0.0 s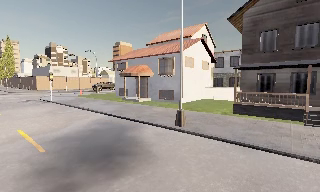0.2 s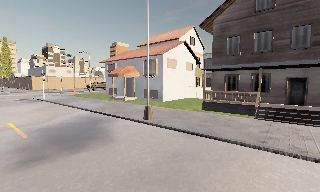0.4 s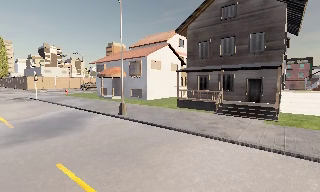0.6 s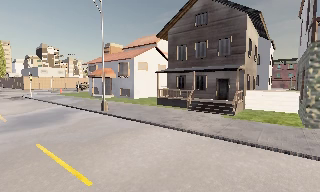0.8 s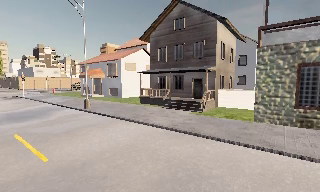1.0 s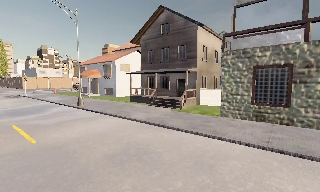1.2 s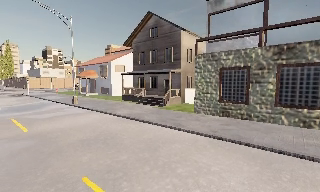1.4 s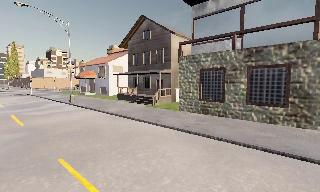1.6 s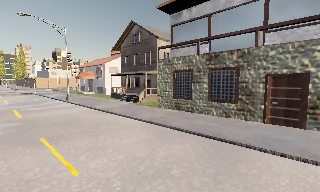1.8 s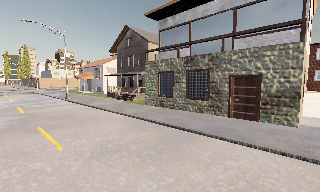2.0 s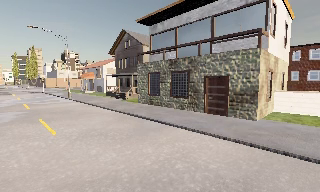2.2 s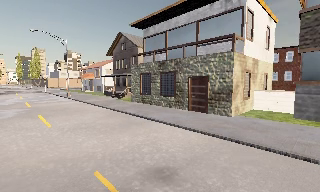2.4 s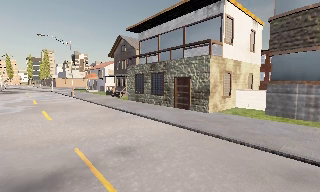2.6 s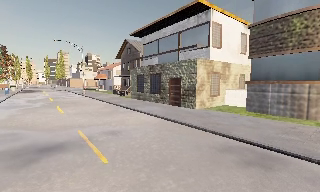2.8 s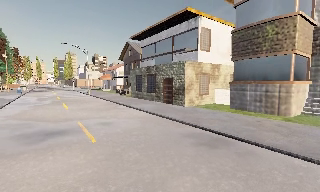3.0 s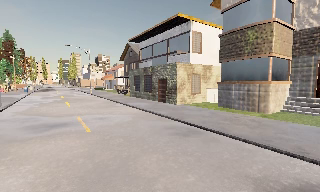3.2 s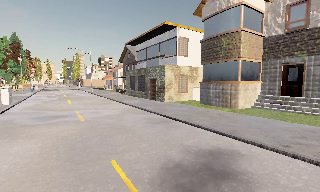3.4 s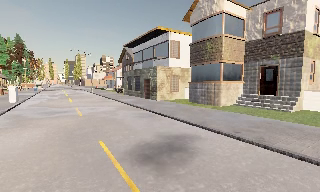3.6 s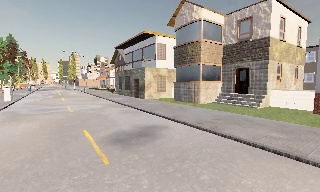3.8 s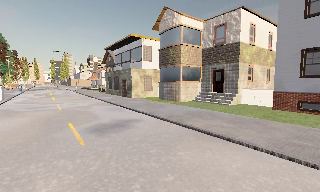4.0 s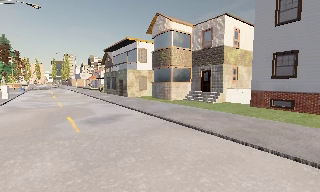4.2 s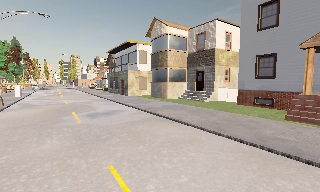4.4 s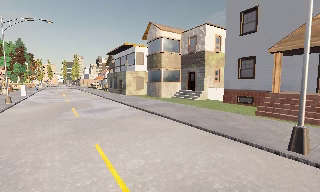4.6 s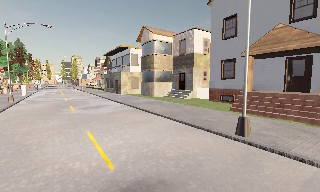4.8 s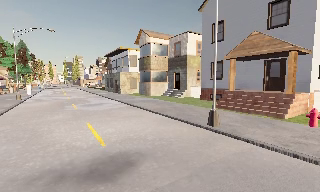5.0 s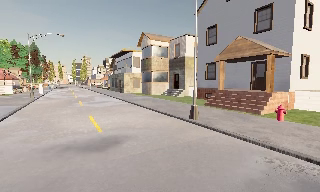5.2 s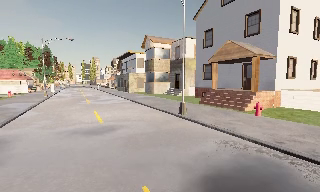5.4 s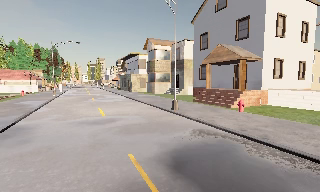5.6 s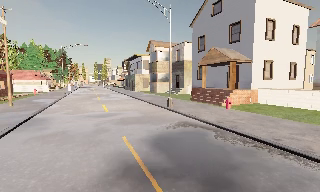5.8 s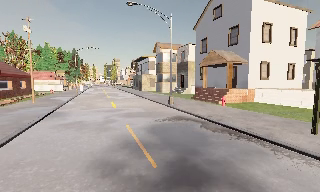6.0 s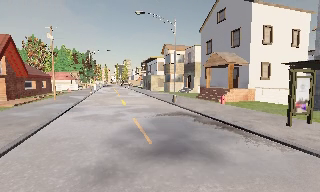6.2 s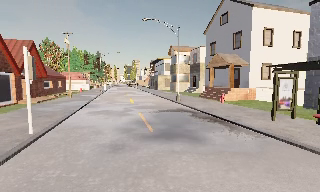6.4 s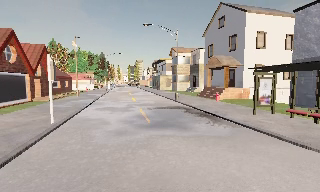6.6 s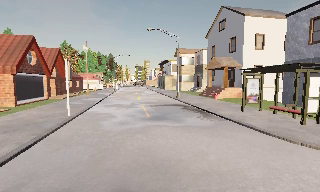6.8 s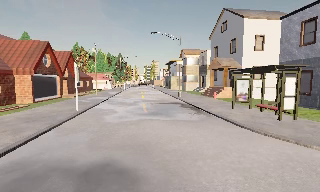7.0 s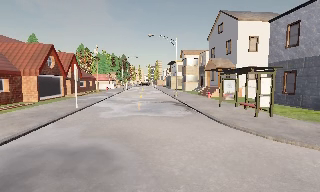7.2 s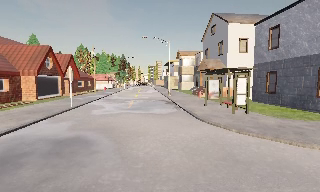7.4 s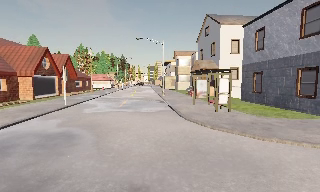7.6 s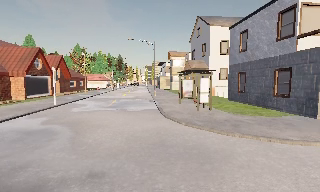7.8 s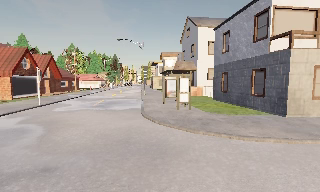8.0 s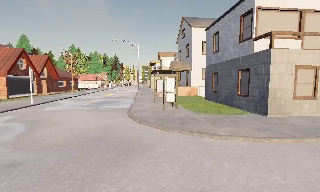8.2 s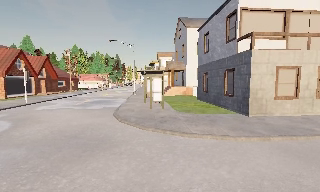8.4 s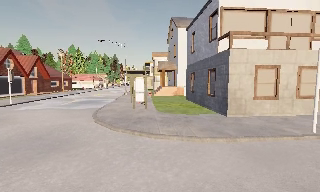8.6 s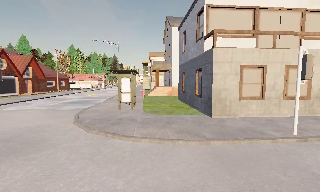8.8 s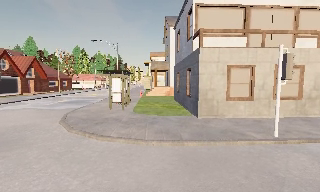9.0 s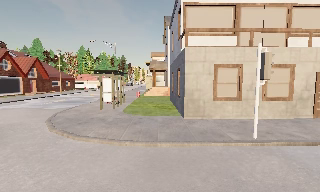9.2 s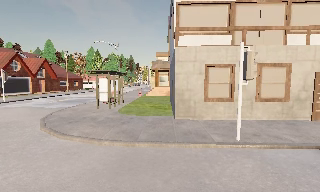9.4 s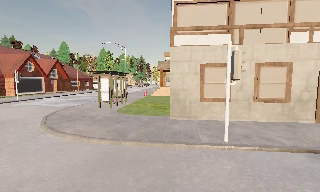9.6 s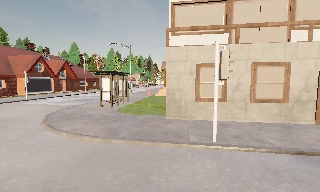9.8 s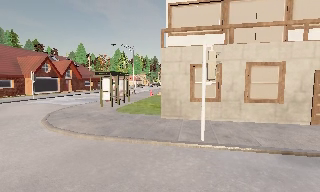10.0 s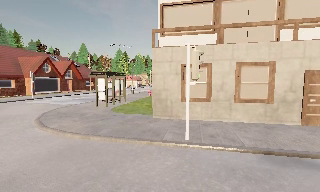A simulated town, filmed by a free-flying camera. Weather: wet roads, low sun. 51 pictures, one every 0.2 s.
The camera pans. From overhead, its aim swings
counterclockwise.
0.0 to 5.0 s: The camera pans to its left, which is counterclockwise from overhead, by about 20 degrees. It travels backward and to its right, about 40 m, so what stands in front gets smaller.
5.0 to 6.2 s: The camera pans to its left, which is counterclockwise from overhead, by about 15 degrees. It travels backward and to its right, about 9 m, so what stands in front gets smaller.
6.2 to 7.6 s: The camera travels backward and to its right, about 9 m, so what stands in front gets smaller.
7.6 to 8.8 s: The camera travels to its right, about 6 m, so close, fixed things drift to the left.
8.8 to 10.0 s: The camera pans to its left, which is counterclockwise from overhead, by about 15 degrees. It travels to its right, about 4.5 m. It loses speed.
The film runs forward here.
